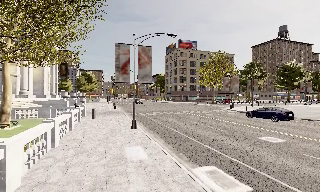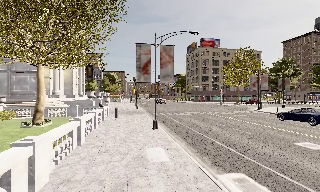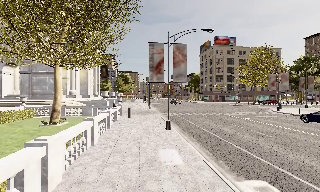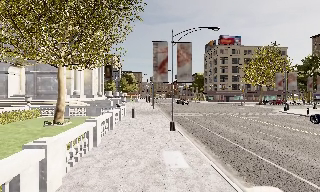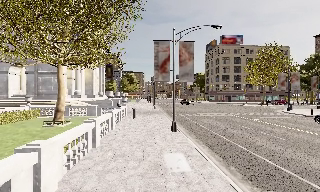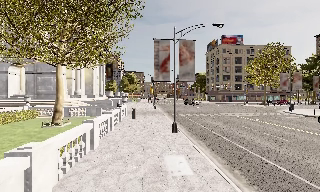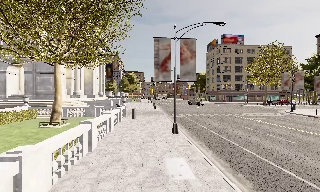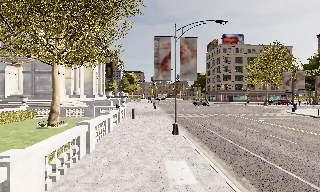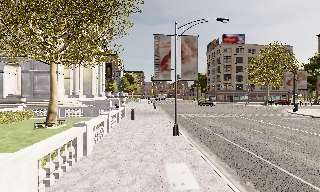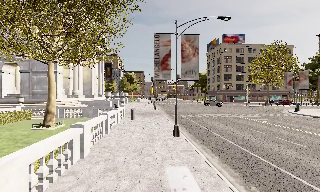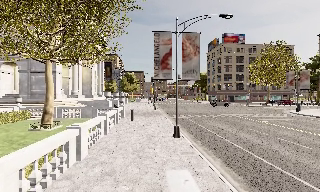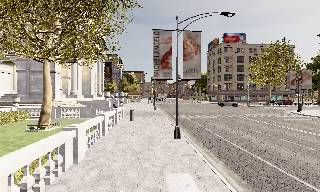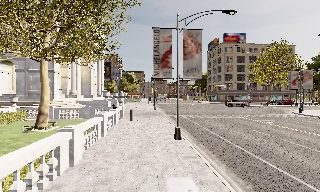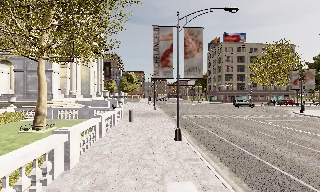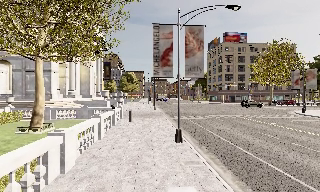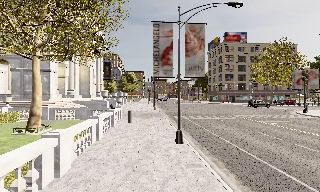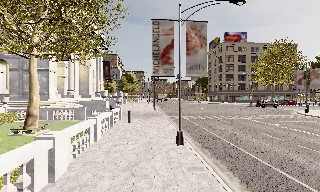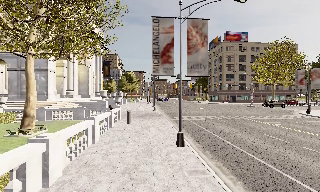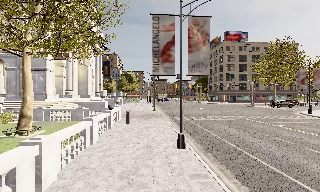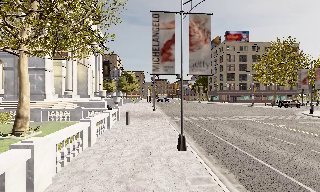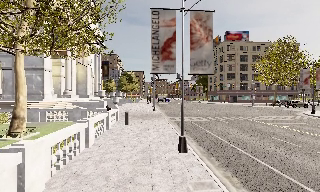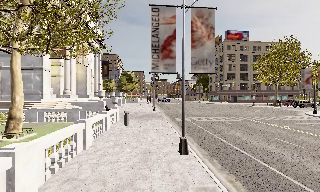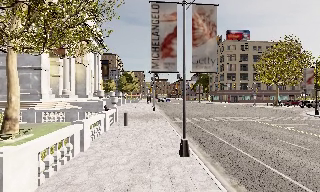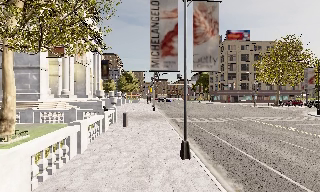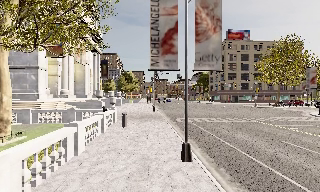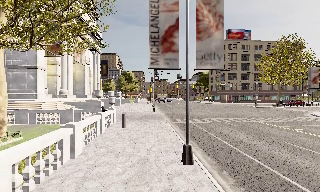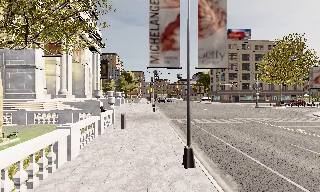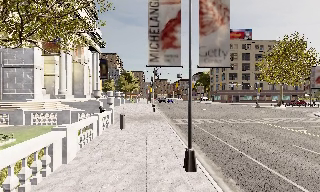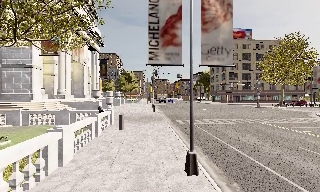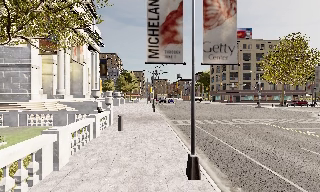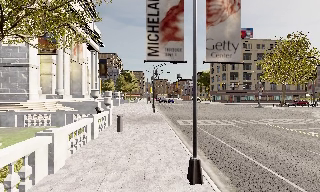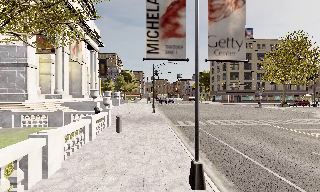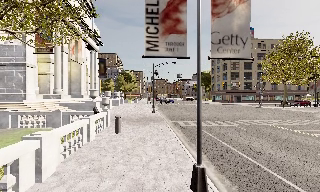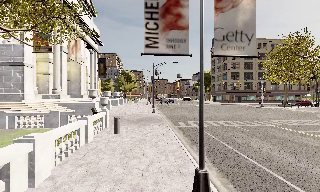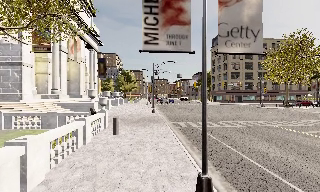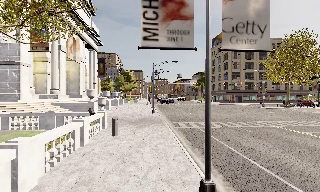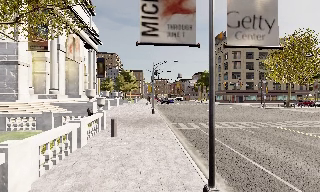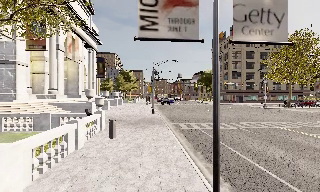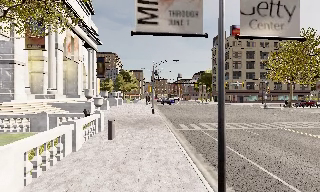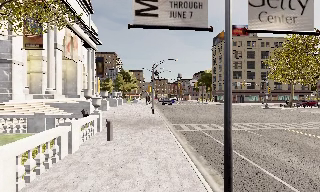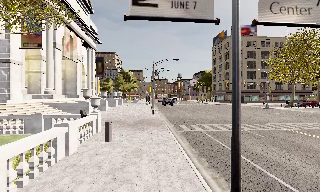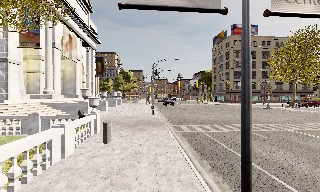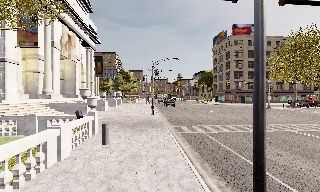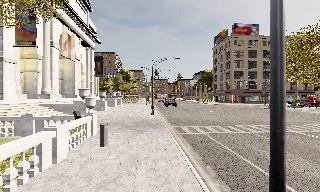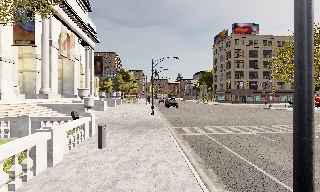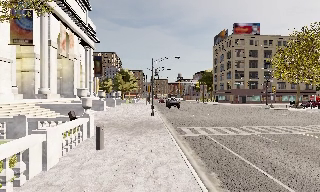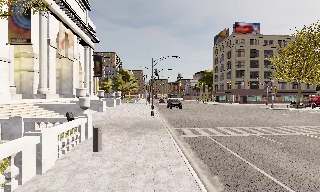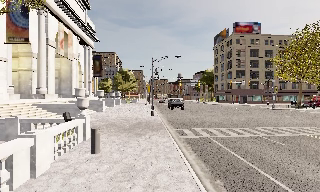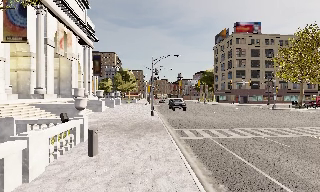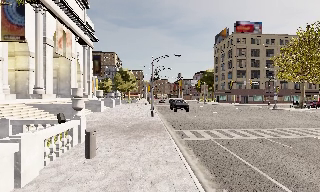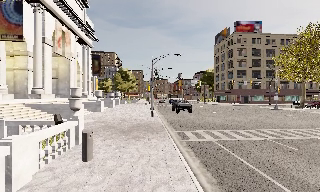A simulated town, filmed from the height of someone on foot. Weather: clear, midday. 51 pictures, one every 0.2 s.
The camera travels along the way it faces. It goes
forward.
0.0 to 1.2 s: The camera swings to its left by about 15 degrees, and the scene slides to the right. It travels forward, about 1.5 m, so what stands in front looms larger.
1.2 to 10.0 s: The camera travels forward, about 11 m, so what stands in front looms larger.
The film runs forward here.
